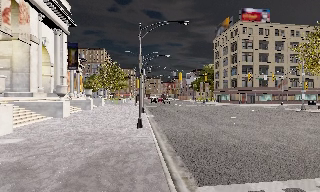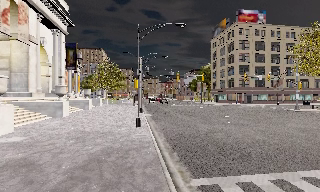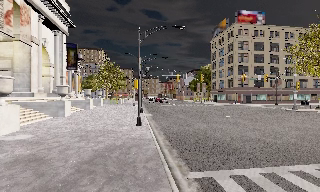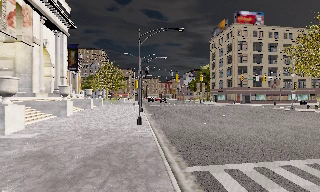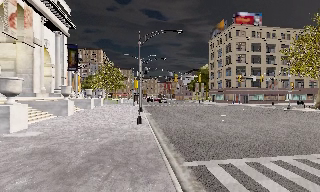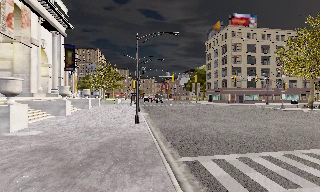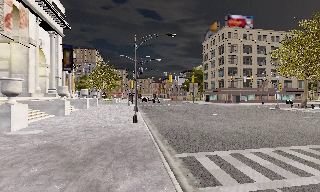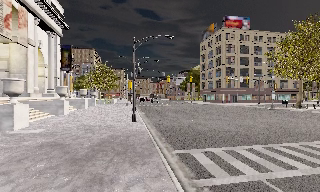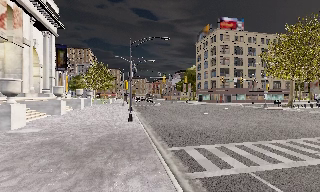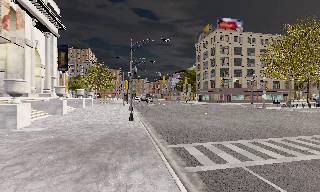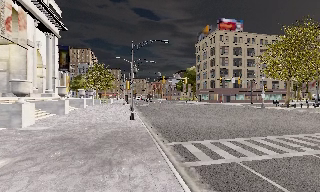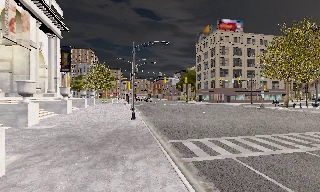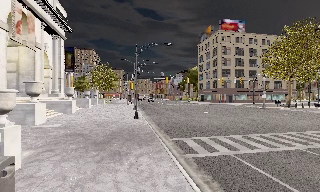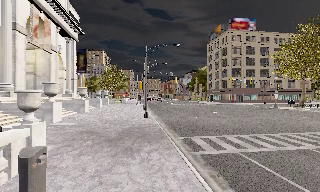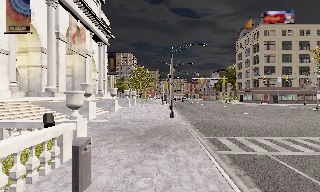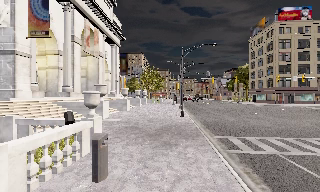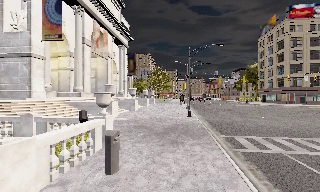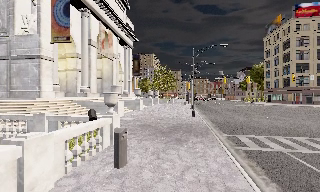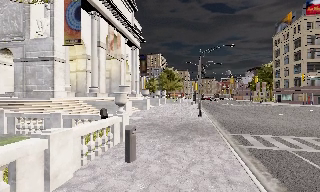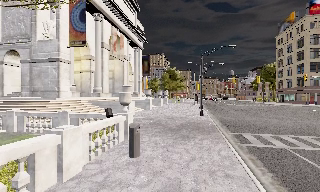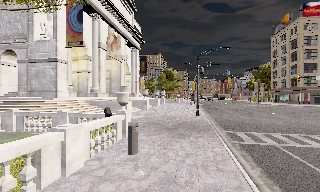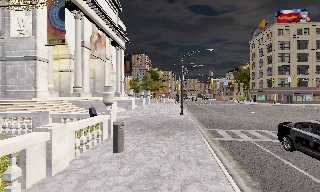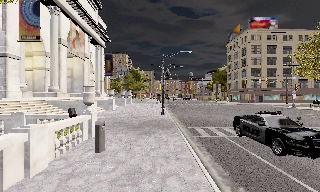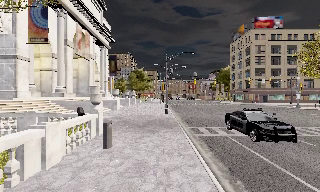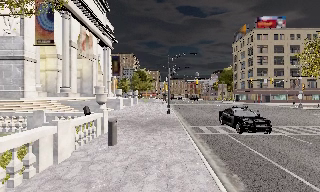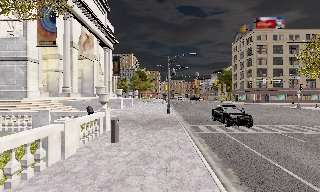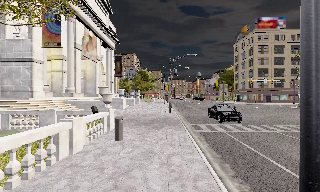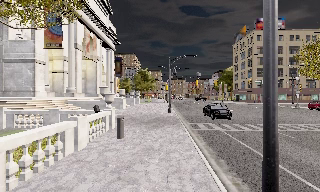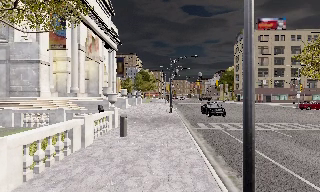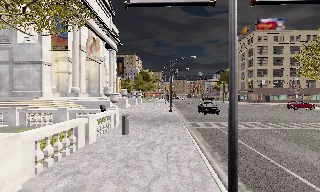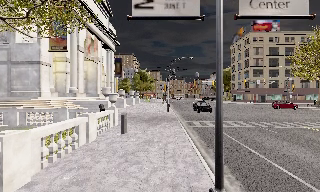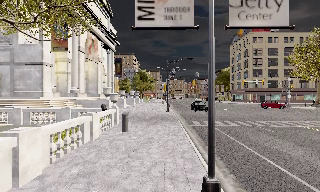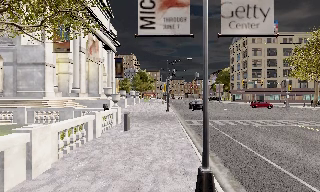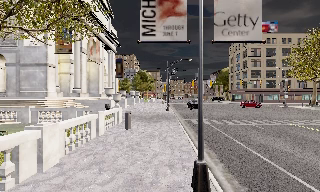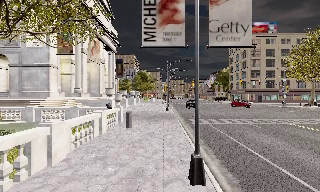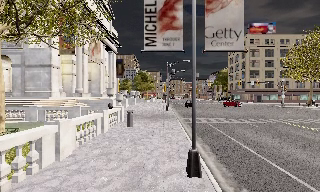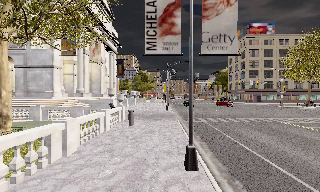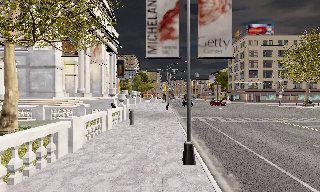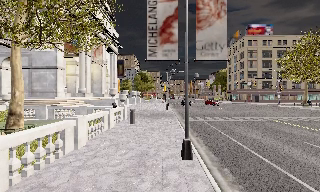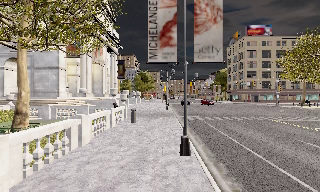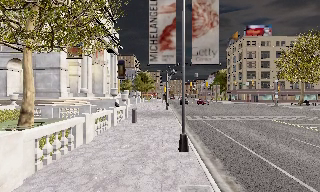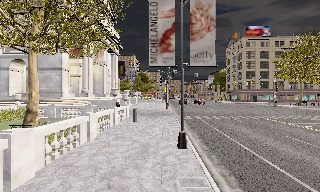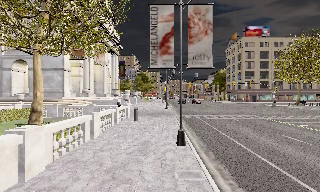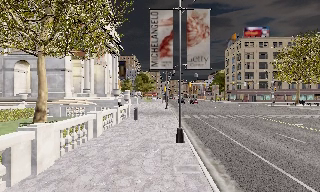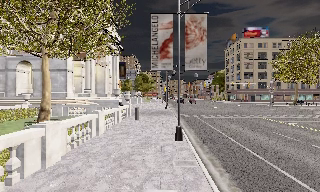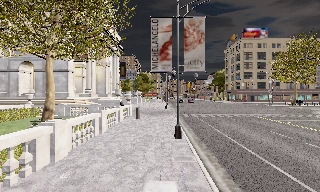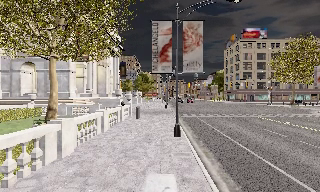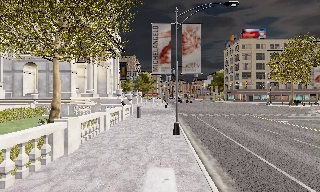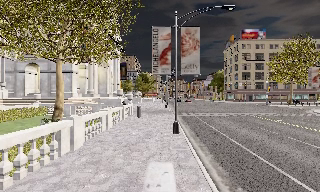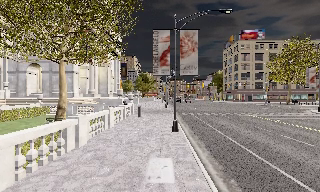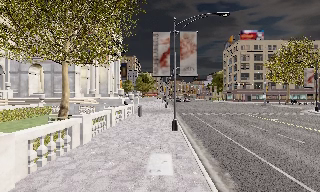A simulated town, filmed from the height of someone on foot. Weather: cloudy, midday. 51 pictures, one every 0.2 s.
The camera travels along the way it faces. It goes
backward.
0.0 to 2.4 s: The camera travels backward, about 4.5 m, so what stands in front gets smaller.
2.4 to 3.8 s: The scene slides to the right, as the camera pans about 25 degrees to its left. It travels backward, about 2.5 m, so what stands in front gets smaller.
3.8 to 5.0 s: The scene slides to the left, as the camera pans about 10 degrees to its right. It travels backward, about 2 m, so what stands in front gets smaller.
5.0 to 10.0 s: The camera travels backward, about 10 m, so what stands in front gets smaller.
The film runs backward here.
